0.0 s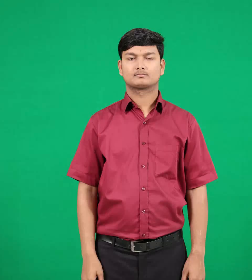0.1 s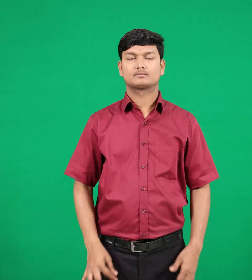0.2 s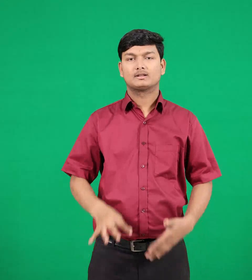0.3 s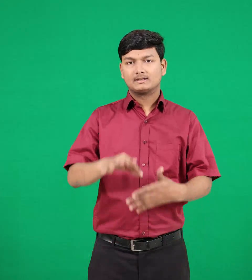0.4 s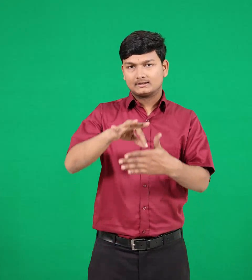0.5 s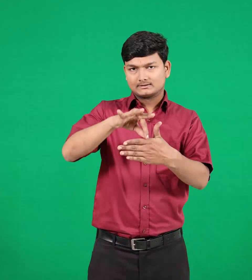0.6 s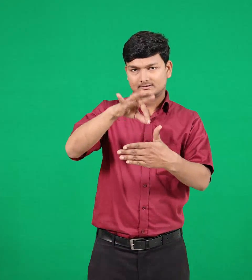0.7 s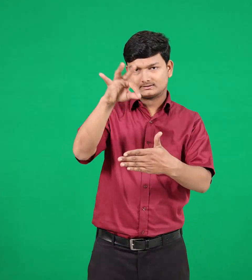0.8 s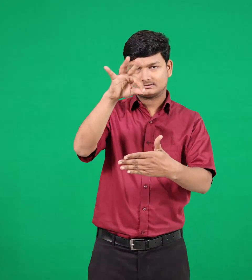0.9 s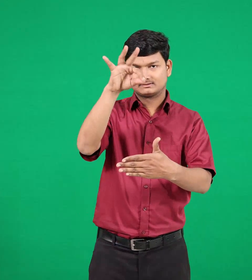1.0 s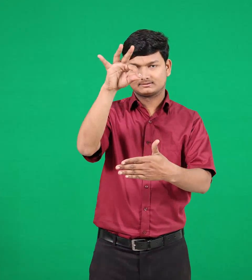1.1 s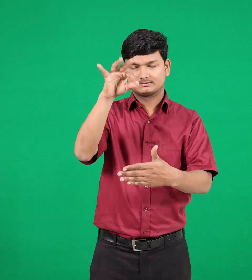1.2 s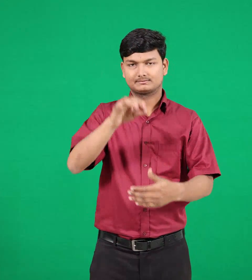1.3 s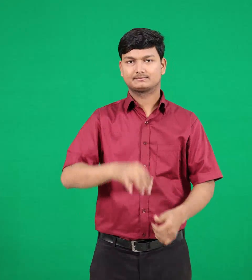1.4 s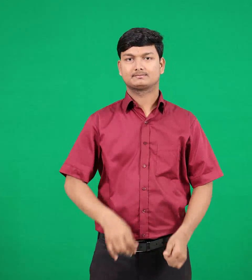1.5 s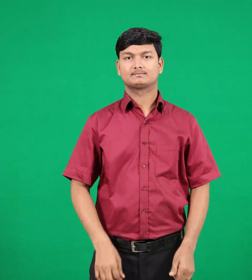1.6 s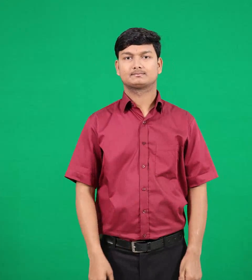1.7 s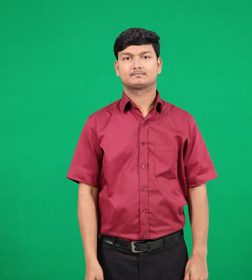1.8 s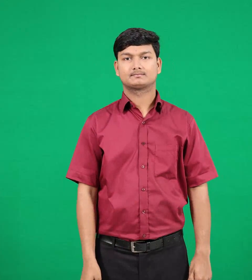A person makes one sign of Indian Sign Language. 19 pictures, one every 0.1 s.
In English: spirit
